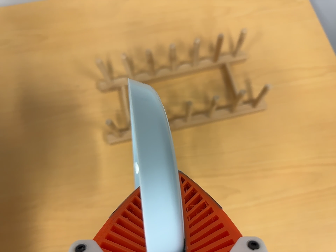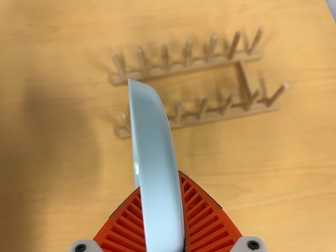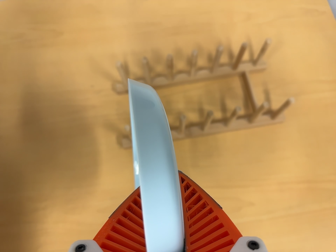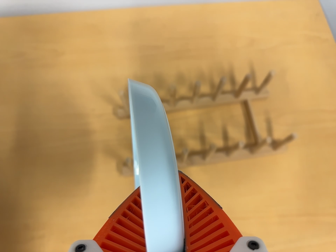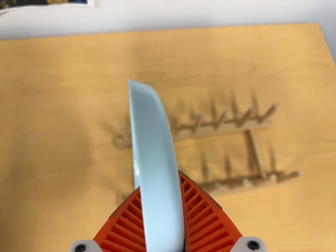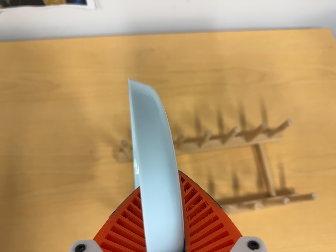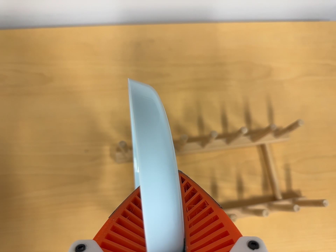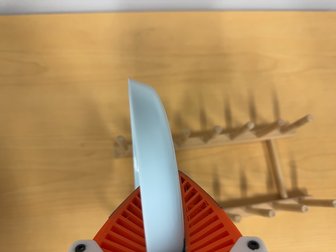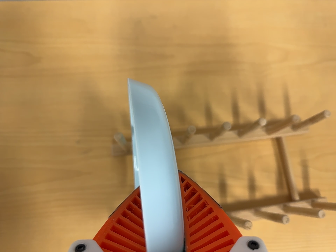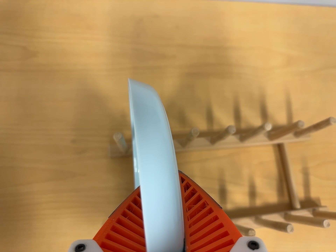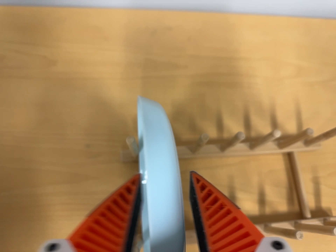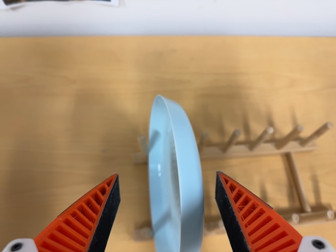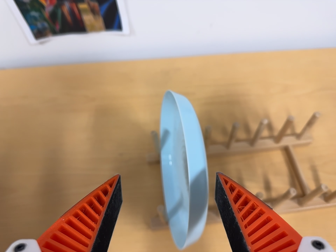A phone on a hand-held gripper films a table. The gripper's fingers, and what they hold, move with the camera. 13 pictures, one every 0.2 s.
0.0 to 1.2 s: The camera travels toward the top of its view, forward and to its left, about 18 cm, so close, fixed things drift downward.
1.2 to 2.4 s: The camera travels toward the bottom of its view and backward, about 10 cm. Its aim tips toward the top of its view by about 15 degrees.
The film runs forward here.
